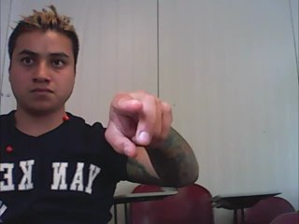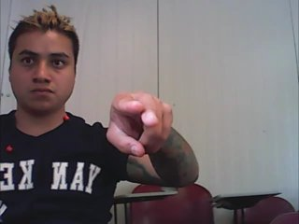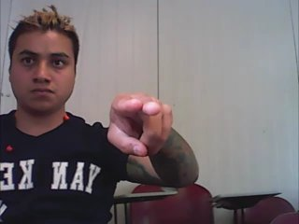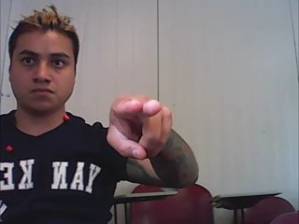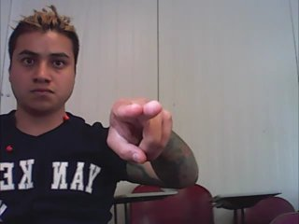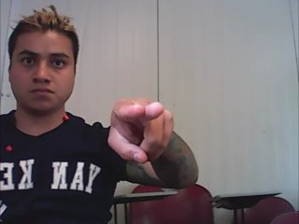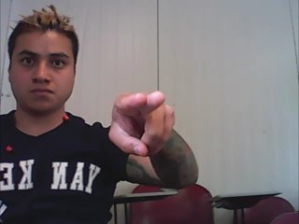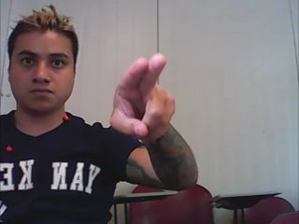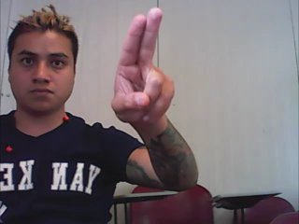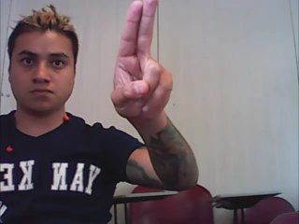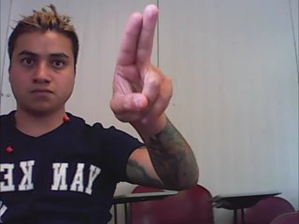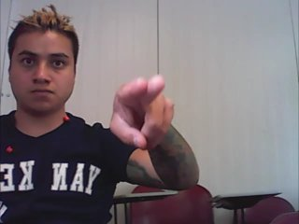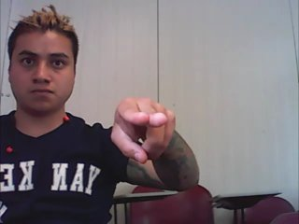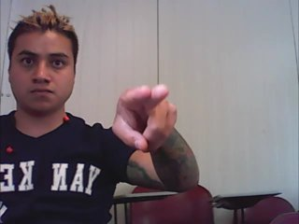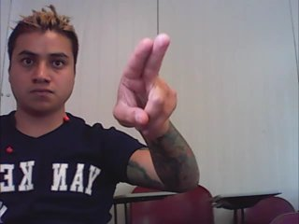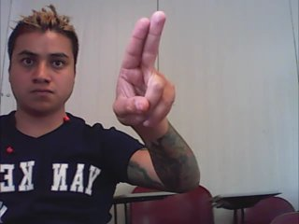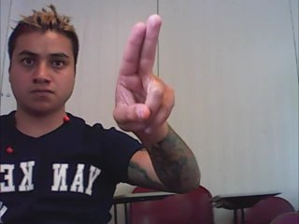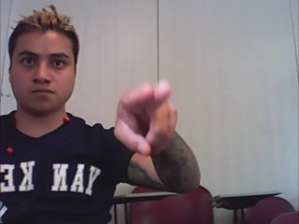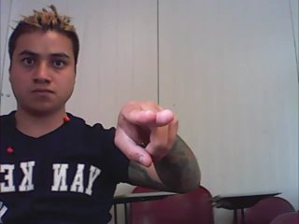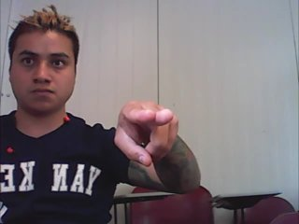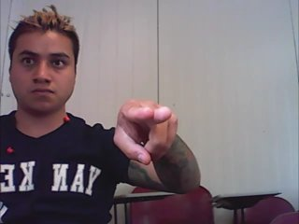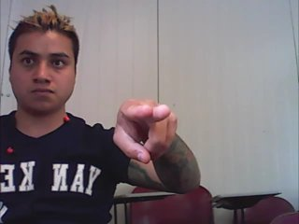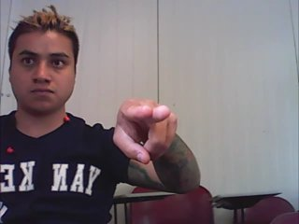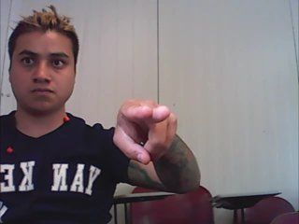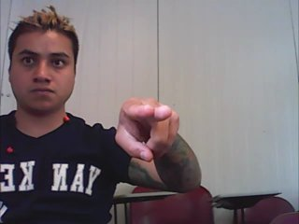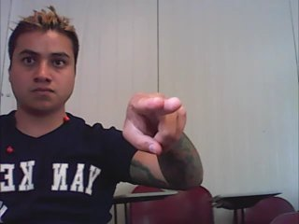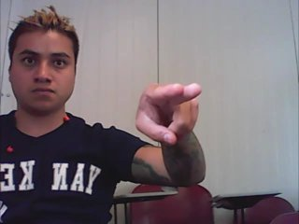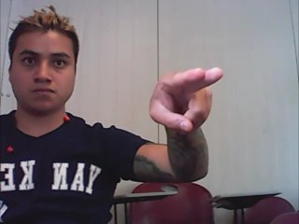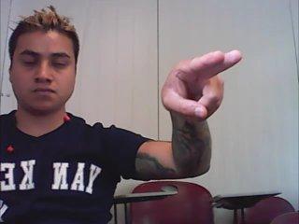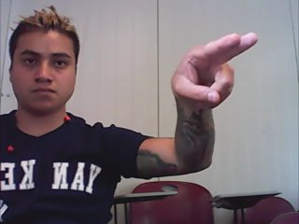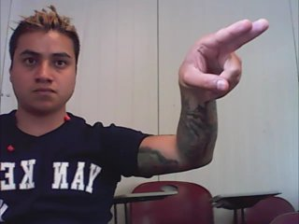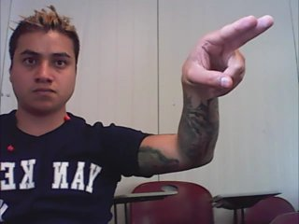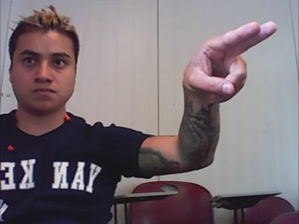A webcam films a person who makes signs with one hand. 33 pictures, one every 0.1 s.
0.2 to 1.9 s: Double click with two fingers.
2.0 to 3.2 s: Pointing with two fingers.
